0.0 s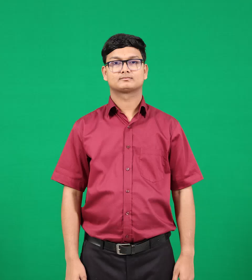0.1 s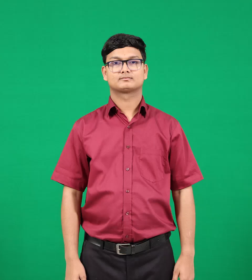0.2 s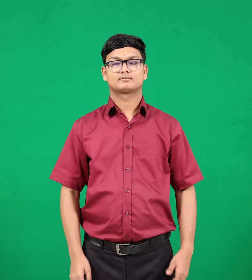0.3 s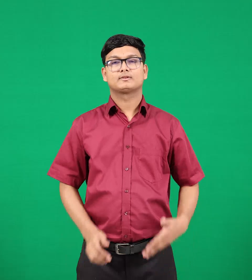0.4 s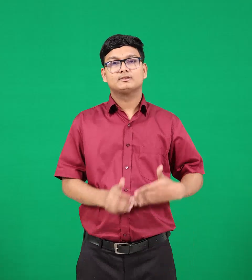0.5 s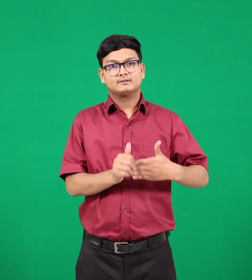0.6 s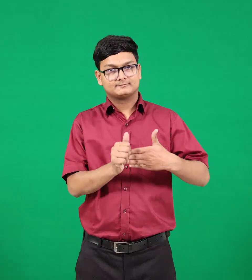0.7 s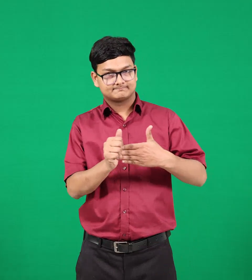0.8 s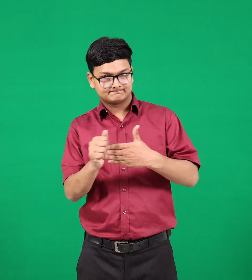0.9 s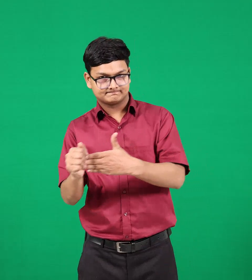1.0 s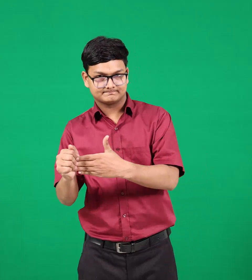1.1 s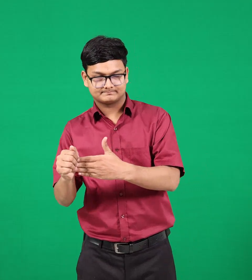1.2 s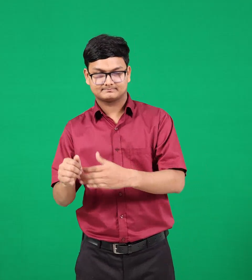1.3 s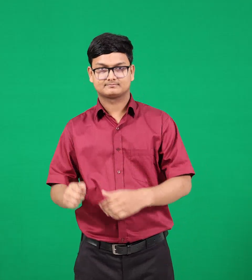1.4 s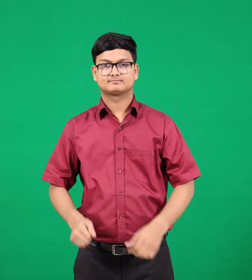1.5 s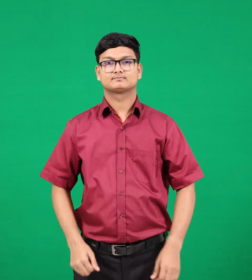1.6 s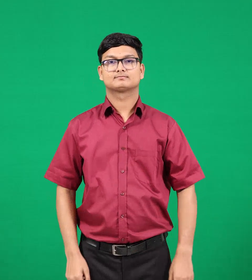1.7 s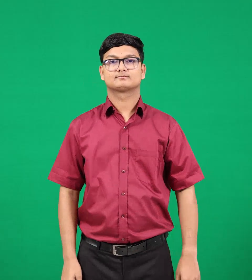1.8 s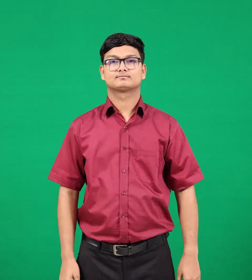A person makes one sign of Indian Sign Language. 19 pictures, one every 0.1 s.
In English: guide
